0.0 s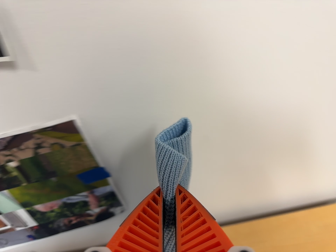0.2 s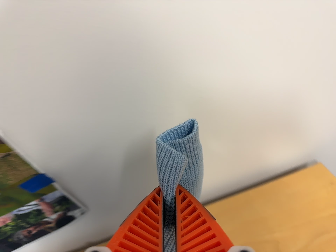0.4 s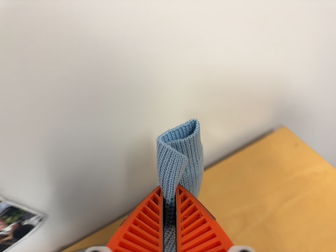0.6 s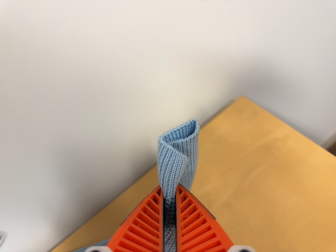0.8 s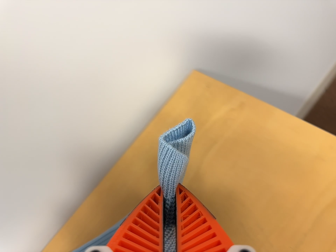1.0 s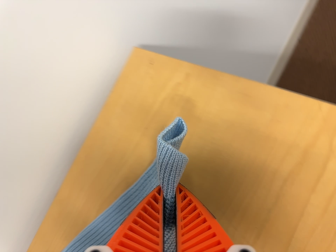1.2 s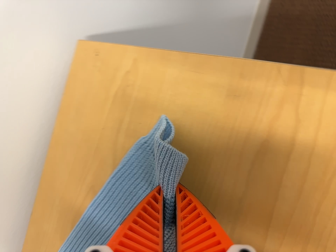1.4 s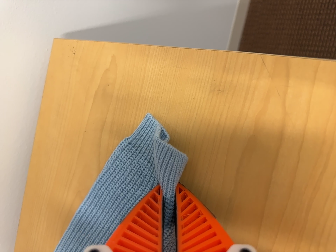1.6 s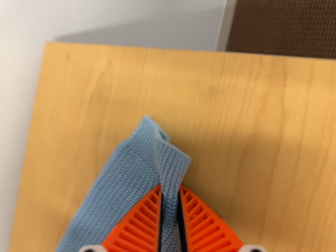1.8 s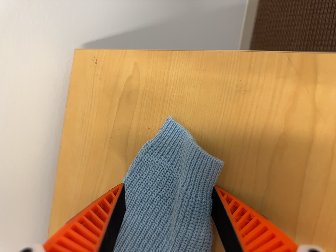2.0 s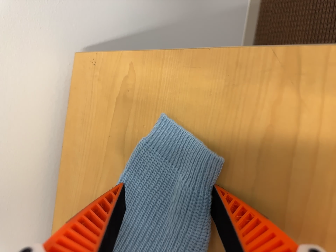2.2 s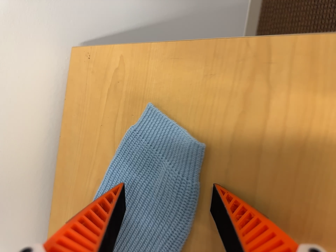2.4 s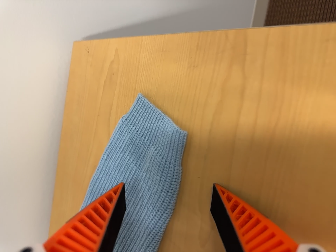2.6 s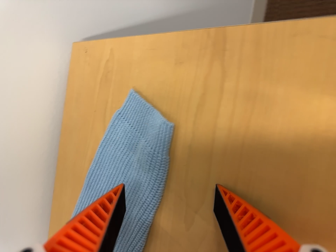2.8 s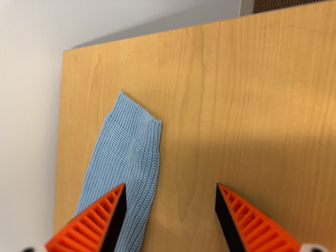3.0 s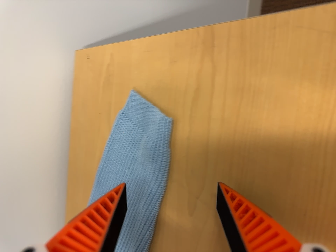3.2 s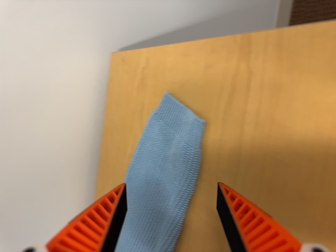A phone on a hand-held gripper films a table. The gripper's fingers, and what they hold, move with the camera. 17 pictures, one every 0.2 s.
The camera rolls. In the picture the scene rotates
counterclockwise.
0.0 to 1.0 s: The camera travels to its right, about 40 cm, so close, fixed things drift to the left. Its aim tips toward the bottom of its view by about 15 degrees, and the scene shifts upward. It rolls about its line of sight by about 55 degrees, and the scene rotates counterclockwise.
1.0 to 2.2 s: The camera travels to its right, about 8 cm. It rolls about its line of sight by about 20 degrees, and the scene rotates counterclockwise.
2.2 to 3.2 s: The camera travels backward, about 8 cm, so what stands in front gets smaller.
The film runs backward here.
